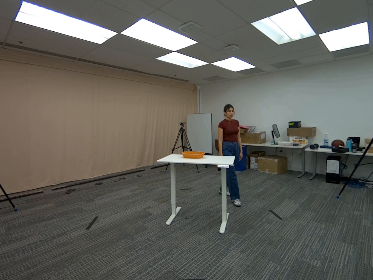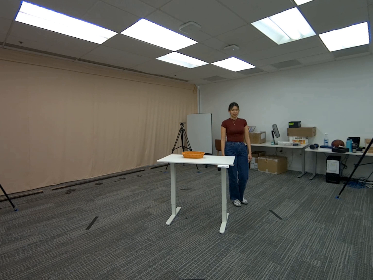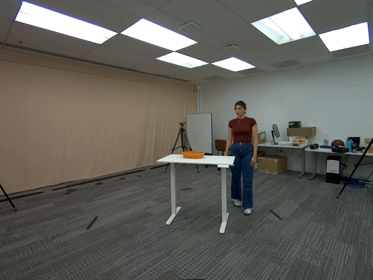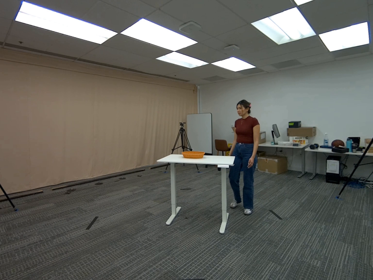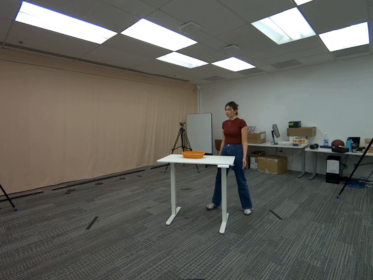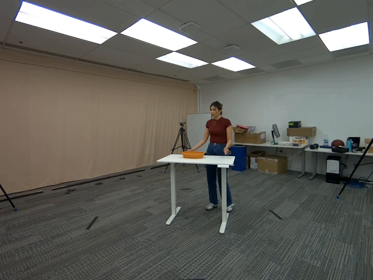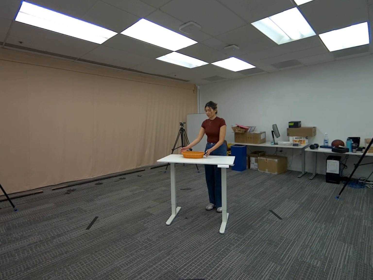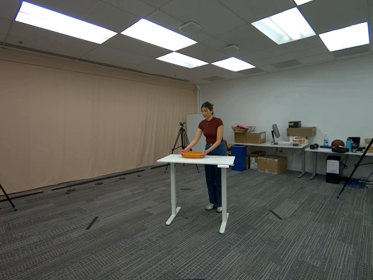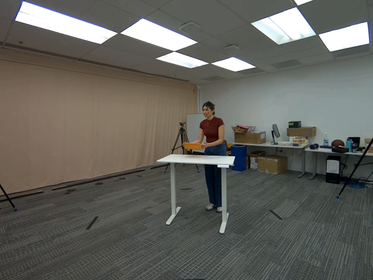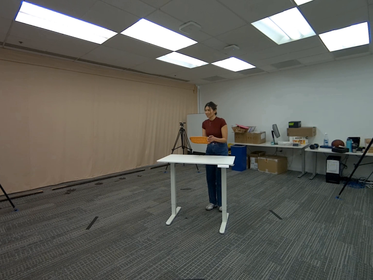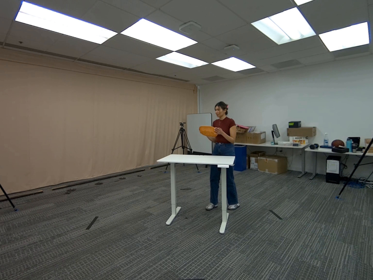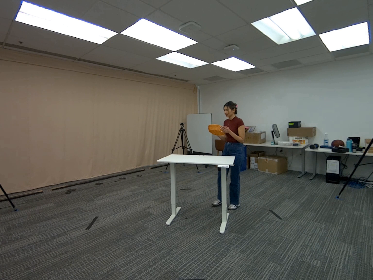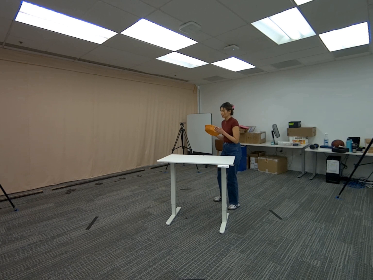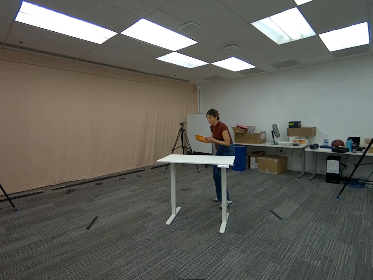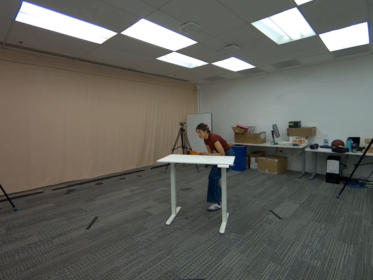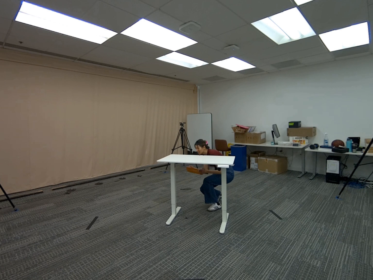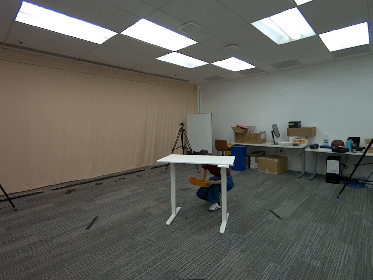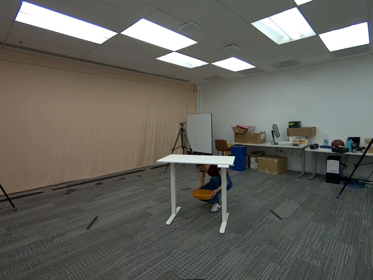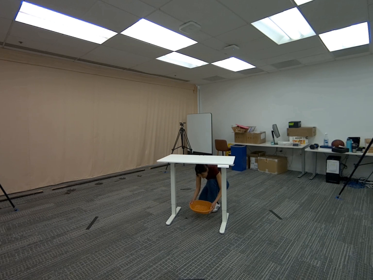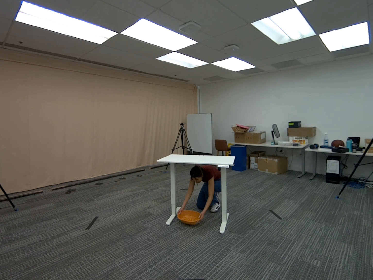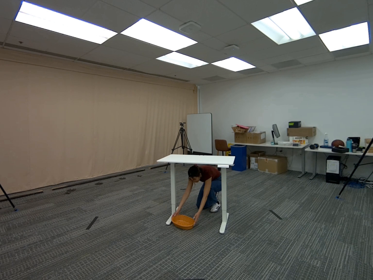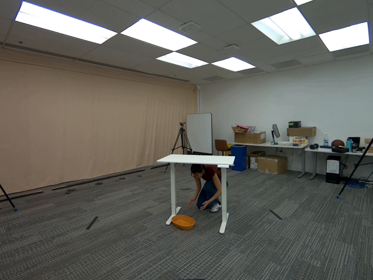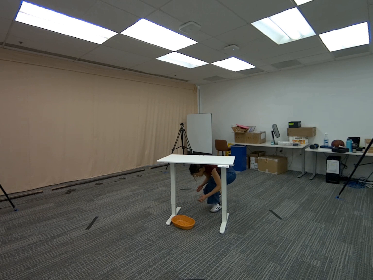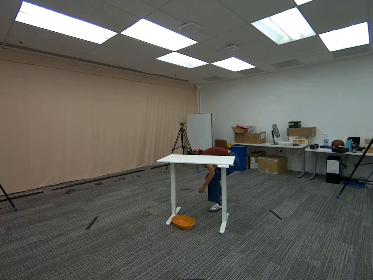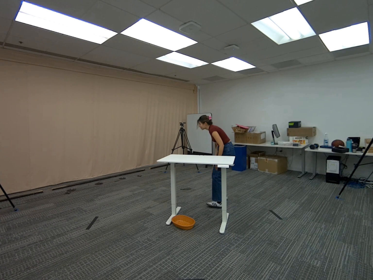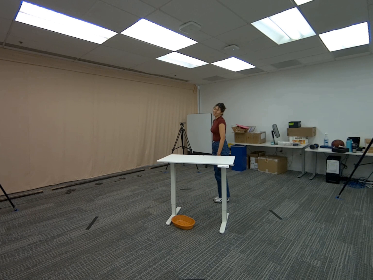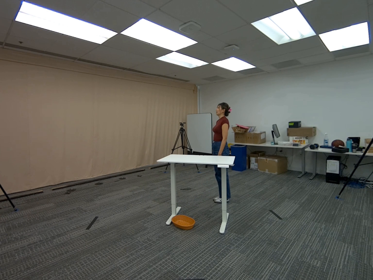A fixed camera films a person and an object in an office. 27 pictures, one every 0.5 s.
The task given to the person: Walk to the woven basket from the white desk, pick up the basket with your both hands and place the basket on the ground.
